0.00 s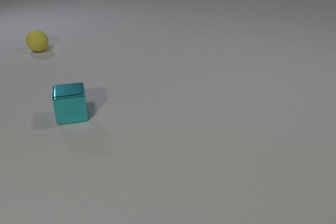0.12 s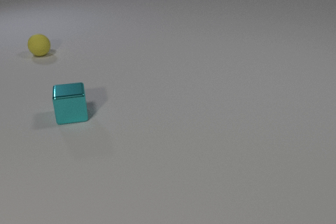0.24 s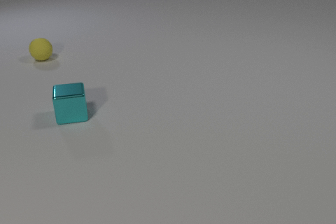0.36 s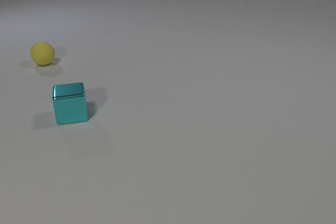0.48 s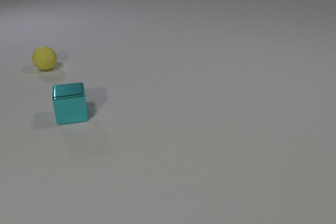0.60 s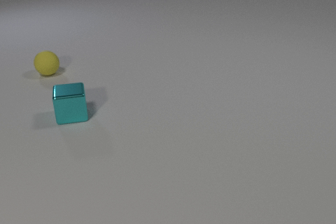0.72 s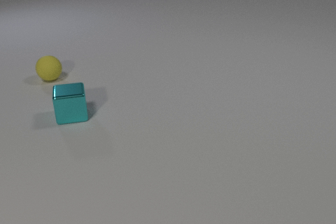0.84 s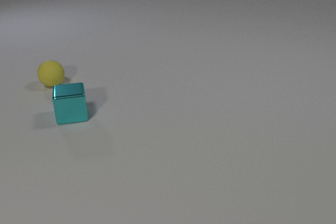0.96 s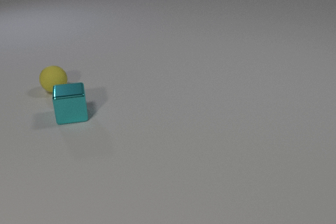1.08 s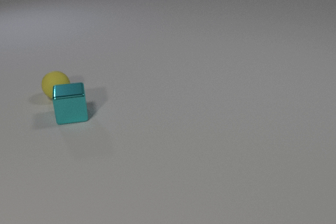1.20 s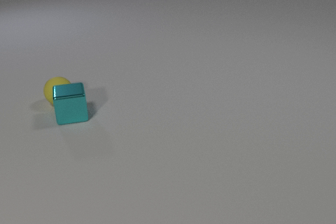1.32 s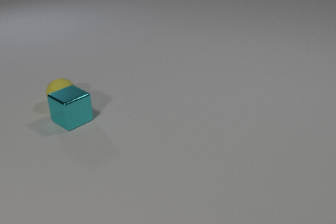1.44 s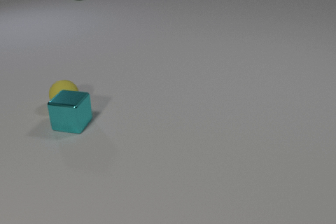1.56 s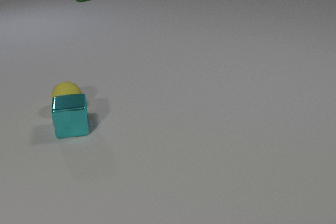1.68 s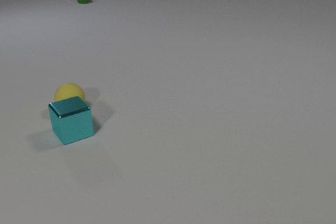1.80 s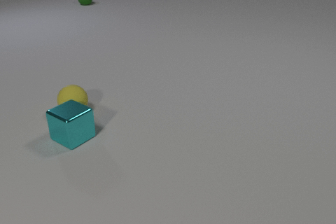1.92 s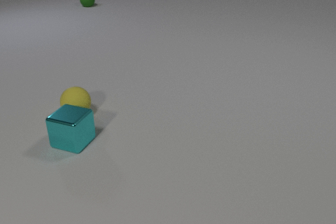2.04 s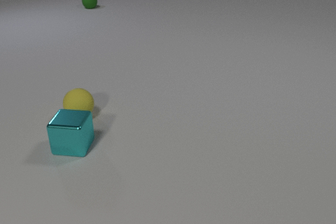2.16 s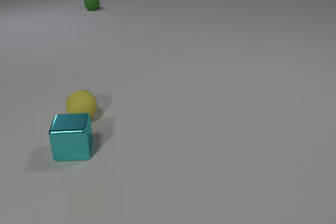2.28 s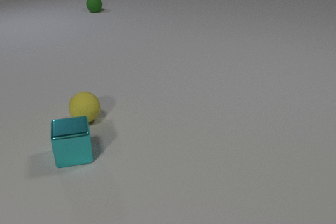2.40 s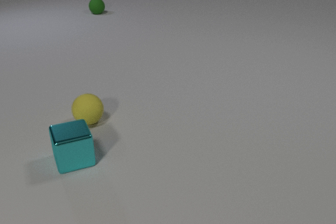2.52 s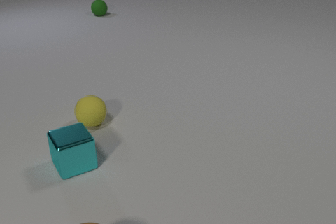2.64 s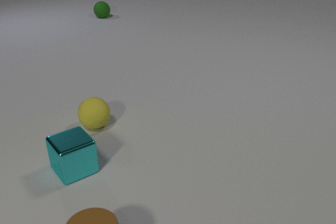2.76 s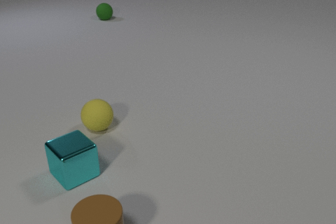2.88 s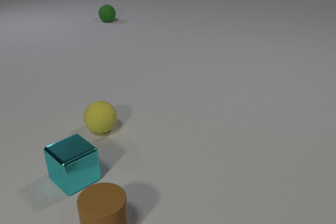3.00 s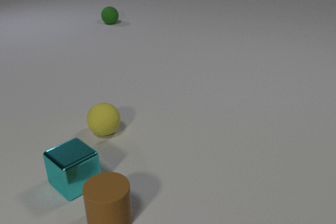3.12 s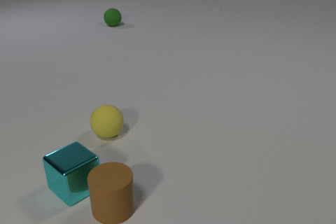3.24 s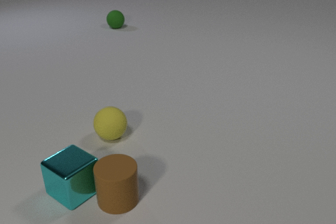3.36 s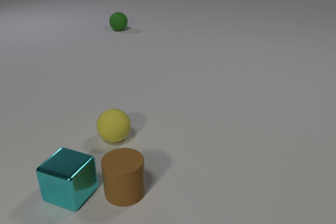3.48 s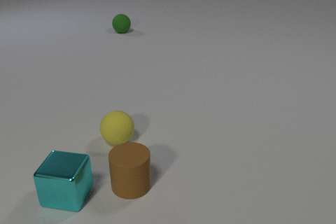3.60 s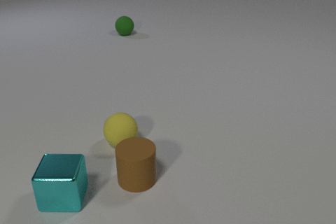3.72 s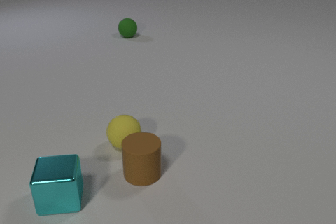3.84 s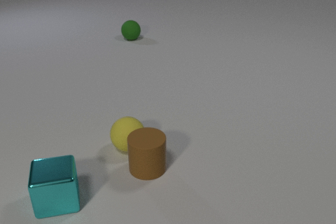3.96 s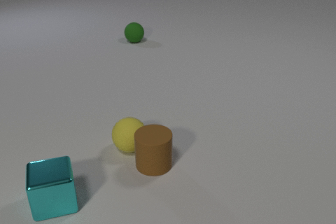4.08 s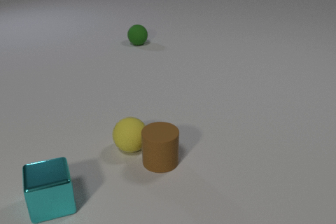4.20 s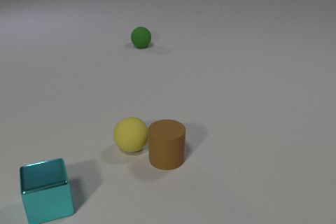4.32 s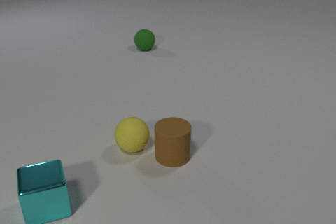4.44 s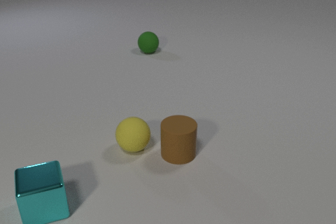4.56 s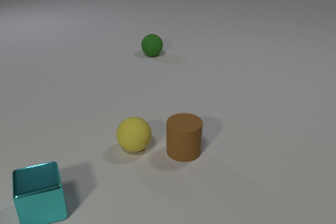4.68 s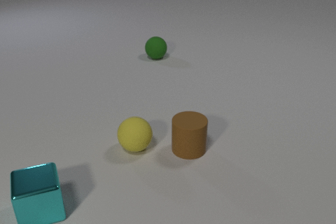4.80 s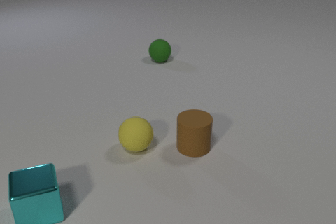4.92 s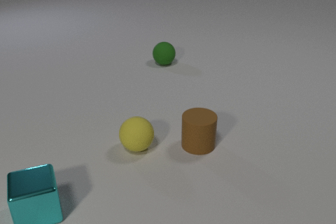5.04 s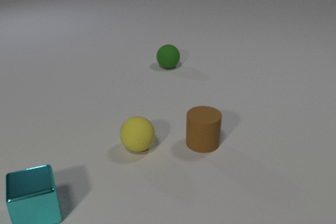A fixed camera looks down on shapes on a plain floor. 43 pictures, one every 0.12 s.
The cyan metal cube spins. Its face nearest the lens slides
to the right.
The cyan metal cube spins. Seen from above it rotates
counterclockwise.
0.00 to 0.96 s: The yellow rubber sphere rolls toward the camera.
0.96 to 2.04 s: The yellow rubber sphere rolls toward the camera. The cyan metal cube slides toward the camera, spins so that its near face slides to the right, counterclockwise seen from above. The green rubber sphere comes in at the top edge, rolls toward the camera. The yellow rubber sphere and the cyan metal cube collide.
2.04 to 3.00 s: The yellow rubber sphere rolls toward the camera and to the right. The cyan metal cube slides toward the camera, spins counterclockwise seen from above by about 60 degrees, its near face sliding to the right. The brown rubber cylinder comes in at the bottom edge, slides away from the camera. The green rubber sphere rolls toward the camera.
3.00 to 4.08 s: The yellow rubber sphere rolls toward the camera and to the right. The cyan metal cube slides toward the camera and to the left, spins counterclockwise seen from above by about 60 degrees, its near face sliding to the right. The brown rubber cylinder slides away from the camera and to the right. The green rubber sphere rolls toward the camera. The cyan metal cube and the brown rubber cylinder collide. The yellow rubber sphere and the brown rubber cylinder collide.
4.08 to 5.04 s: The yellow rubber sphere rolls to the right. The cyan metal cube slides to the left. The brown rubber cylinder slides to the right and away from the camera. The green rubber sphere rolls toward the camera and to the right.
What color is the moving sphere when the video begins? yellow.
How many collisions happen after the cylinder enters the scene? 2.
Are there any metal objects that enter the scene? no.
